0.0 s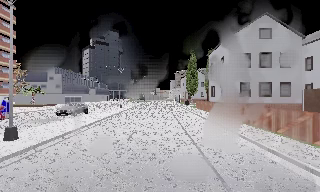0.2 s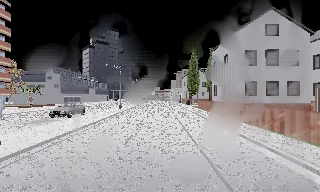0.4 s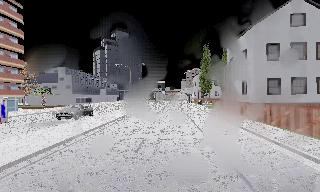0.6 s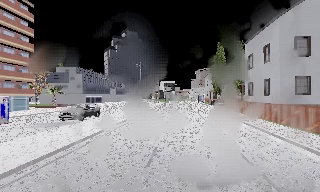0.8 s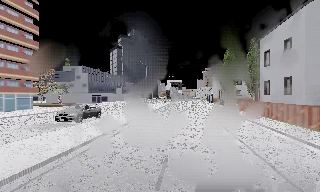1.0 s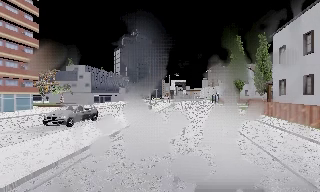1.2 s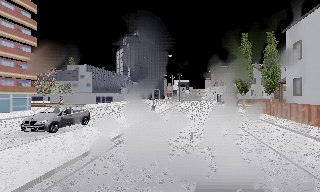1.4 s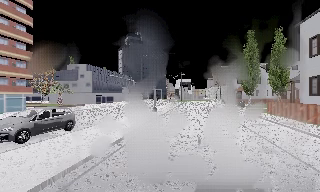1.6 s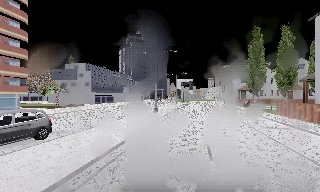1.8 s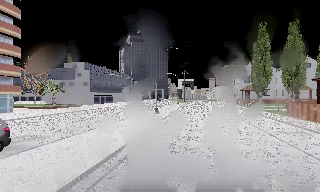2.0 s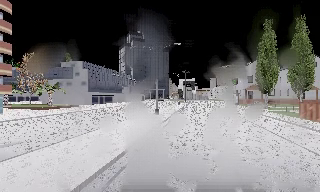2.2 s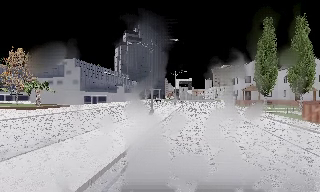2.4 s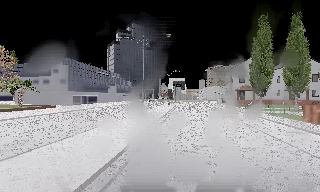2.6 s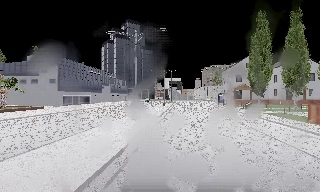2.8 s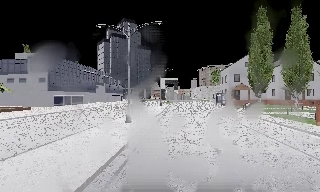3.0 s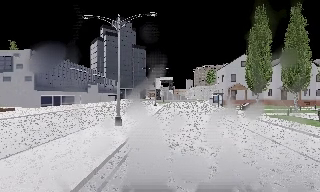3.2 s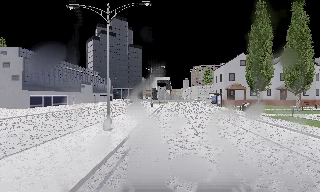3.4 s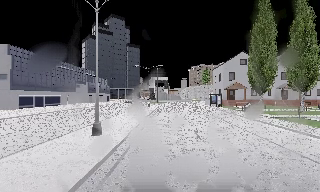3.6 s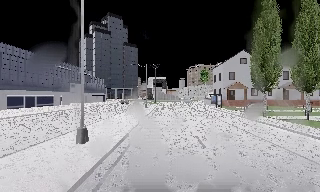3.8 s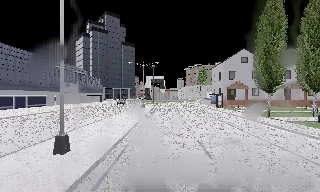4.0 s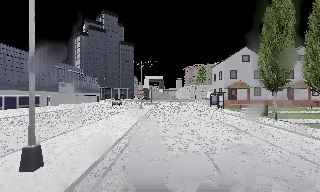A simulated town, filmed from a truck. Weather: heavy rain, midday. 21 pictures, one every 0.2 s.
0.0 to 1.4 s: The camera pans to its left, which is counterclockwise from overhead, by about 10 degrees. It travels forward, about 9 m, so what stands in front looms larger.
1.4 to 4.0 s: The camera pans to its right, which is clockwise from overhead, by about 10 degrees. It travels forward, about 17 m, so what stands in front looms larger.
The film runs forward here.
